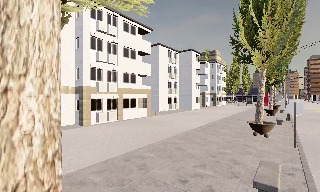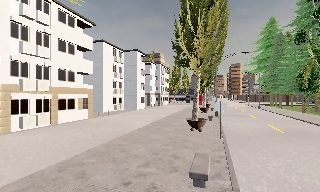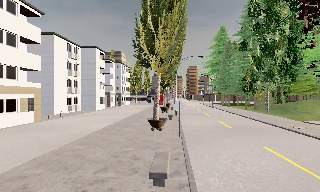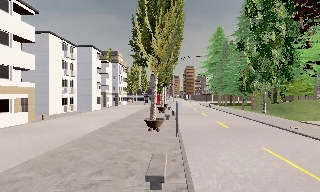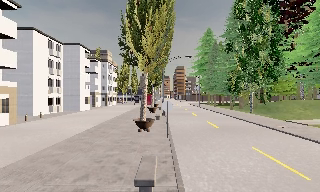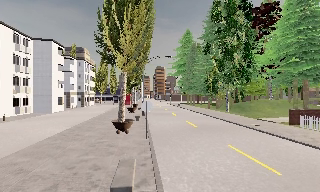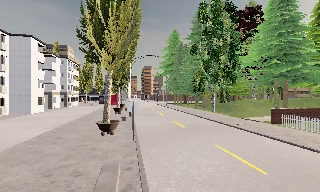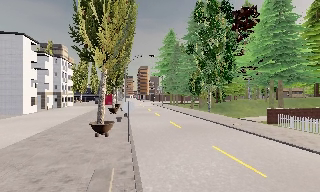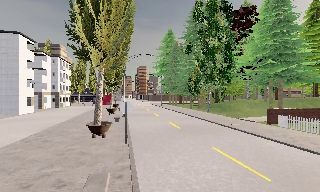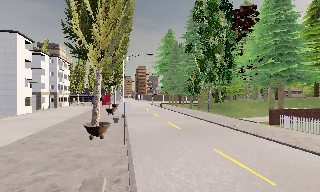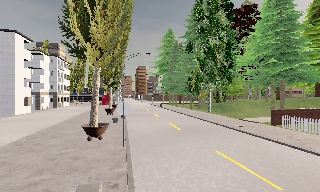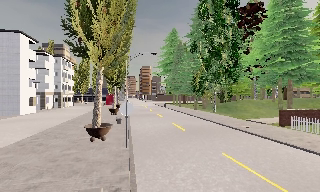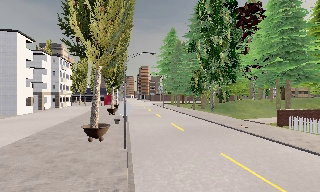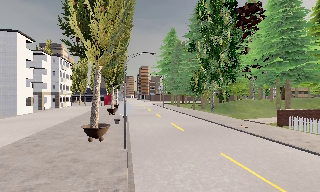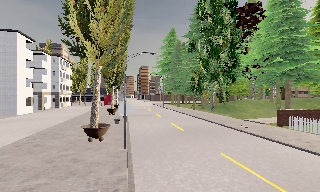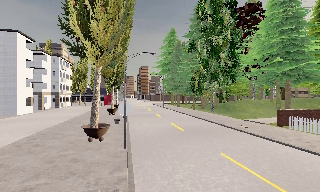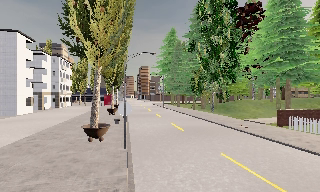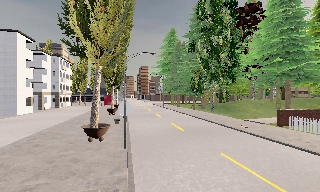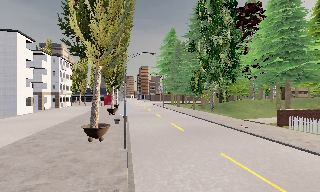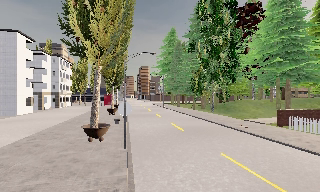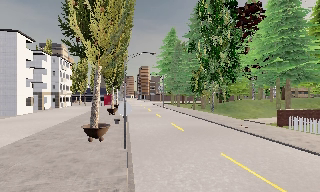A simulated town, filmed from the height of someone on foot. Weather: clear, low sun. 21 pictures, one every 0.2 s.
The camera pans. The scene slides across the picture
to the left.
The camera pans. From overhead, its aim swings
clockwise.
0.0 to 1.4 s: The camera pans to its right, which is clockwise from overhead, by about 50 degrees. It travels forward, about 1 m.
1.4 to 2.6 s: The camera travels forward, about 1 m, so what stands in front looms larger. It loses speed.
2.6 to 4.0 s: The camera keeps its place and its aim.
The film runs forward here.
